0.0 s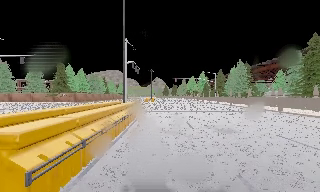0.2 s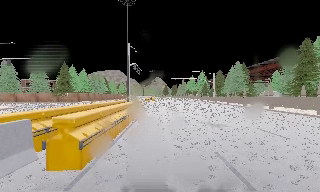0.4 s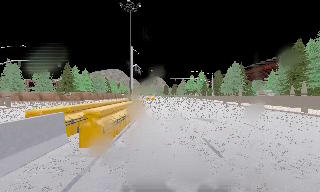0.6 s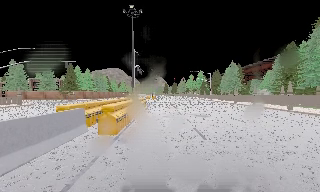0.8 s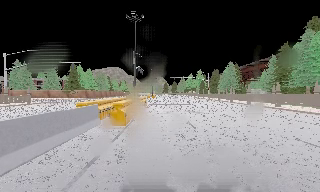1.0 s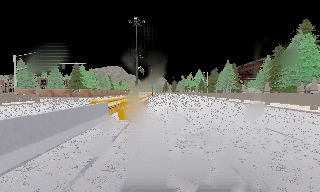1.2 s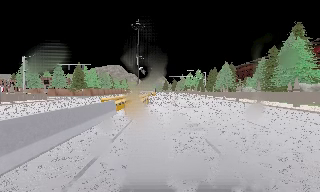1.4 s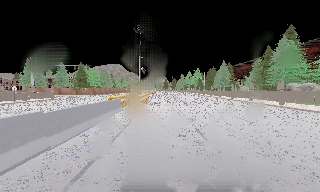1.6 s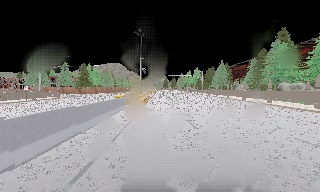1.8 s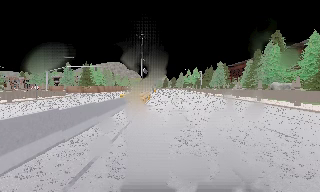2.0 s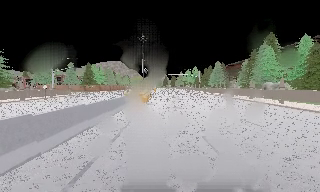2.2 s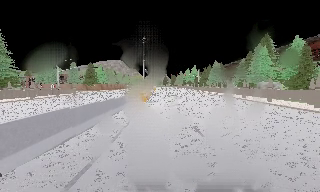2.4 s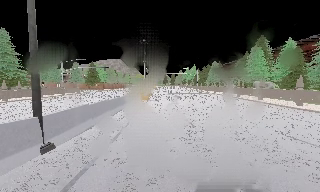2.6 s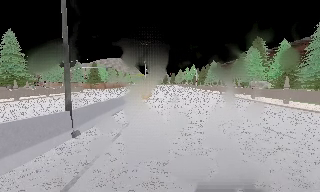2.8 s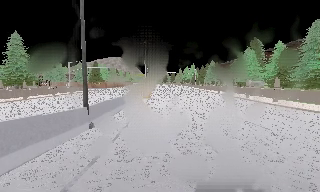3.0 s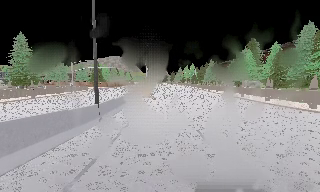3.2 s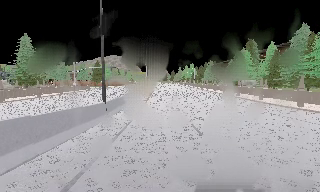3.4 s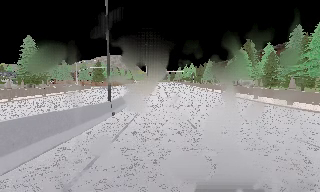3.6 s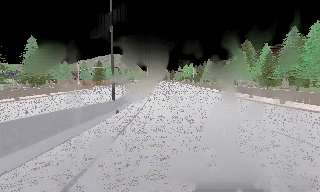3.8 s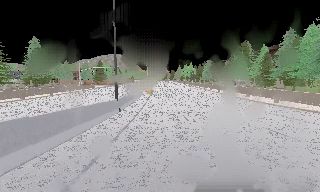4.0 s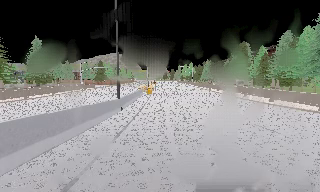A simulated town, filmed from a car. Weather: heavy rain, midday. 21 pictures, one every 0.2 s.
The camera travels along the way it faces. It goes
backward.
0.0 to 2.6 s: The camera travels backward, about 25 m, so what stands in front gets smaller.
2.6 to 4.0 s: The camera travels backward, about 8 m, so what stands in front gets smaller. It loses speed.
The film runs backward here.
